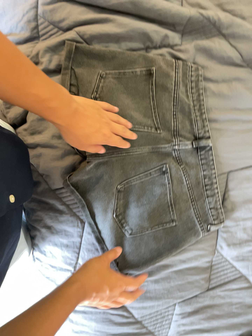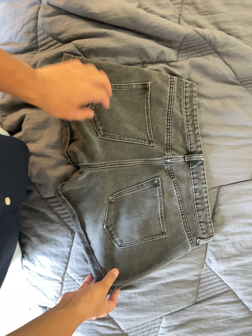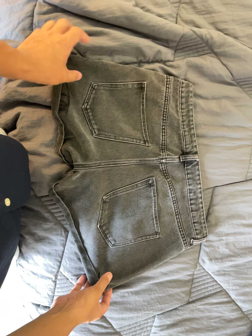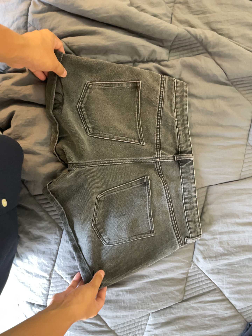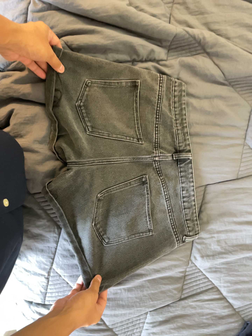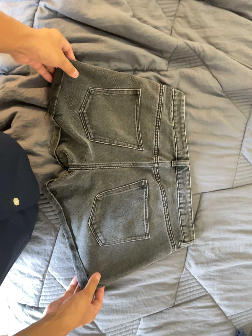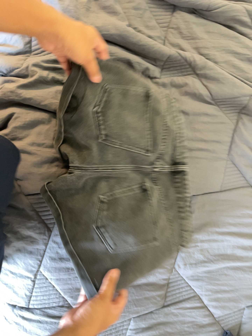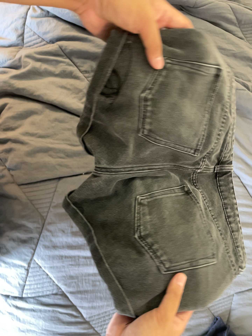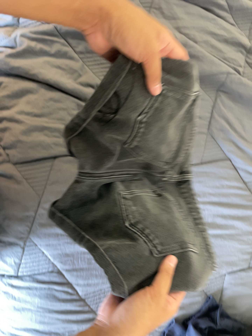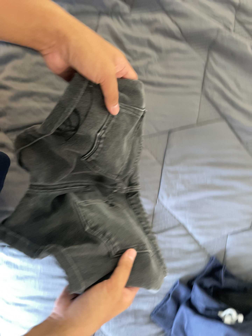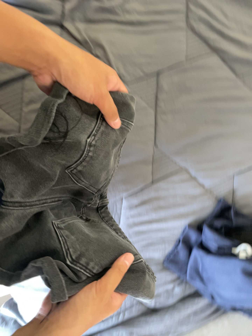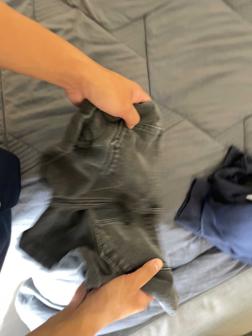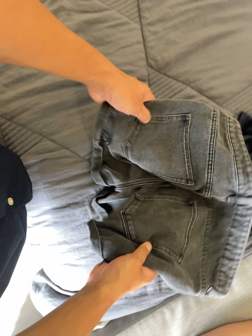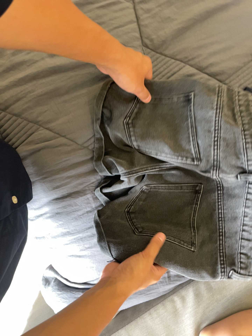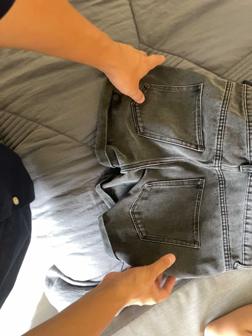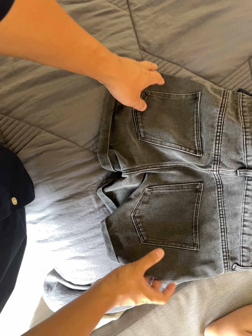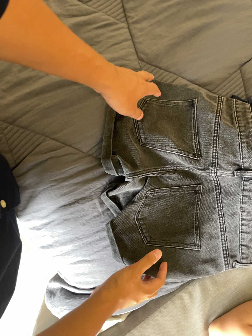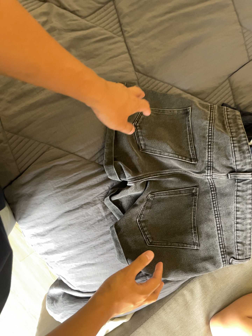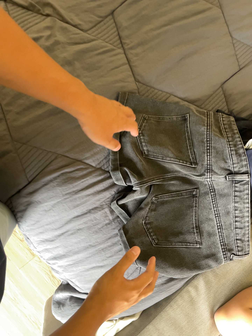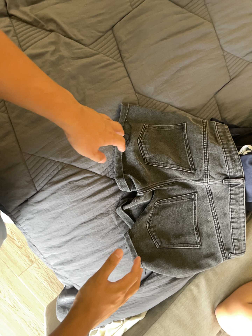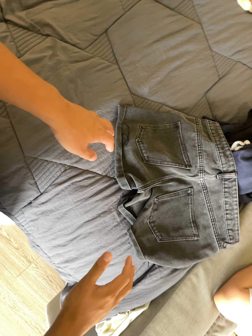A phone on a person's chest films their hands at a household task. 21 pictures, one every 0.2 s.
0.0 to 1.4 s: The camera travels backward, about 7 cm, so what stands in front gets smaller.
1.4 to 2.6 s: The camera pans to its left by about 10 degrees. It travels toward the bottom of its view and to its right, about 38 cm, so close, fixed things drift upward. Its aim tips toward the bottom of its view by about 10 degrees, and the scene shifts upward. It rolls about its line of sight by about 25 degrees, and the scene rotates counterclockwise.
2.6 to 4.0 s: The camera pans to its right by about 15 degrees. It travels to its left and backward, about 24 cm. It rolls about its line of sight by about 10 degrees, and the scene rotates counterclockwise.
The film runs backward here.
